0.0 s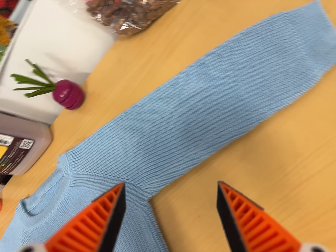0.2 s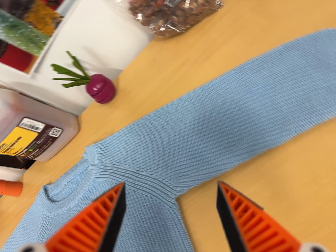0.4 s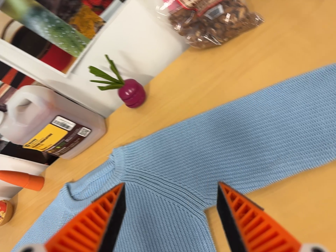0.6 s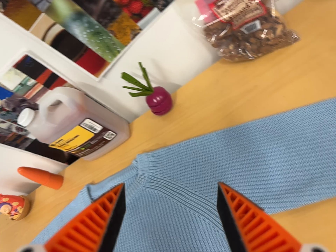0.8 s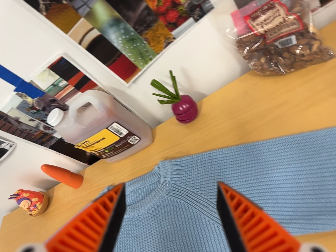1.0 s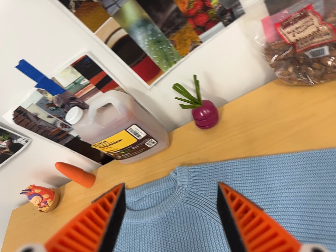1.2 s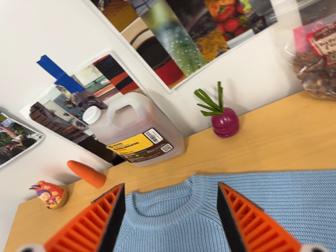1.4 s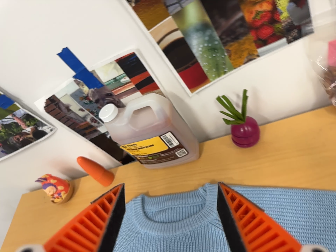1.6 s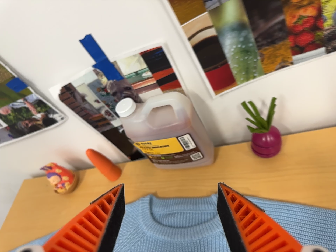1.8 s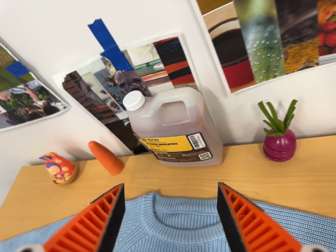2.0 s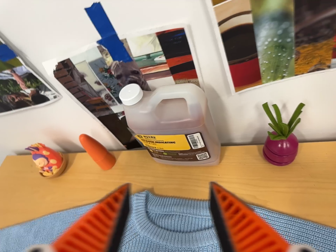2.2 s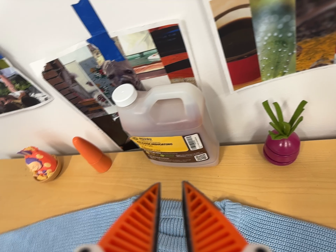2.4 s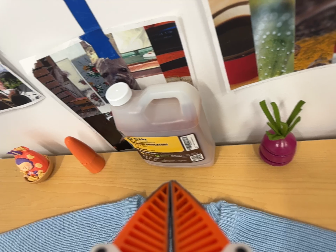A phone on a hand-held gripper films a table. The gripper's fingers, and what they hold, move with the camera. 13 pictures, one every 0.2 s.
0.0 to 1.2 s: The camera swings to its left by about 10 degrees, and the scene slides to the right. It travels to its left, about 20 cm, so close, fixed things drift to the right. It rolls about its line of sight by about 25 degrees, and the scene rotates clockwise.
1.2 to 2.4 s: The camera travels forward, to its left and toward the top of its view, about 16 cm, so what stands in front looms larger. It rolls about its line of sight by about 15 degrees, and the scene rotates clockwise.
The film runs backward here.
